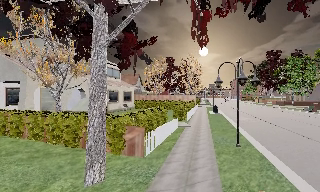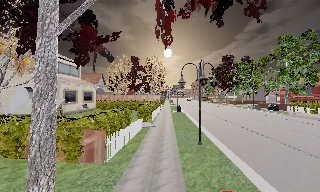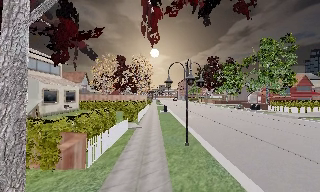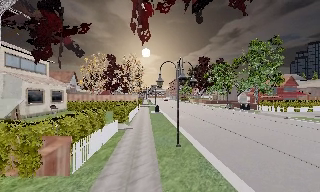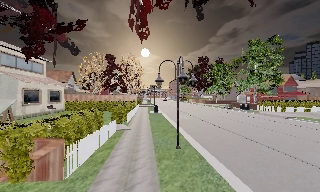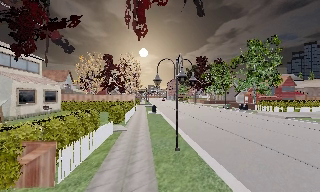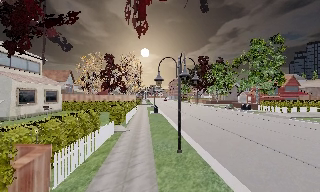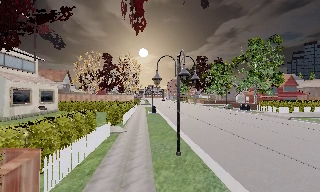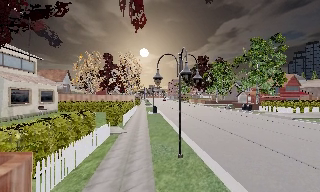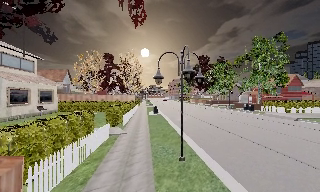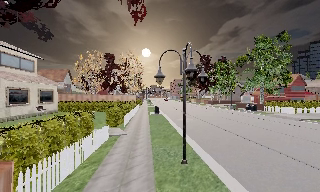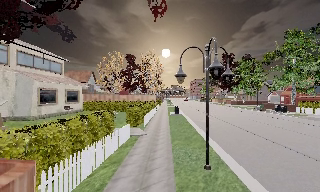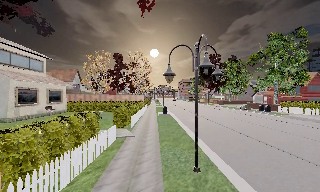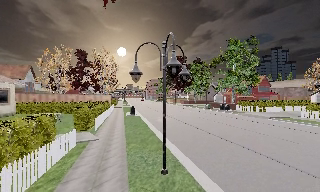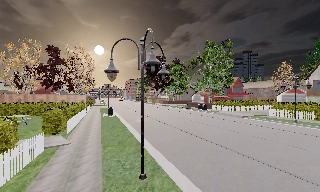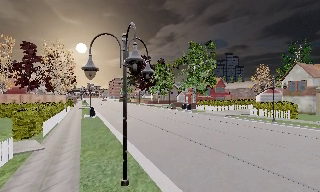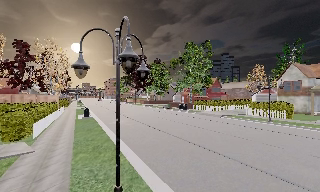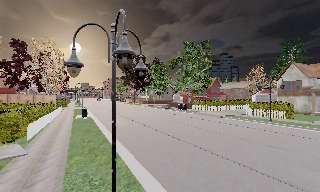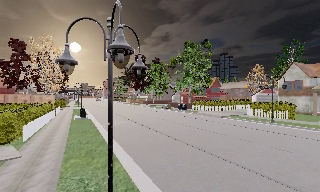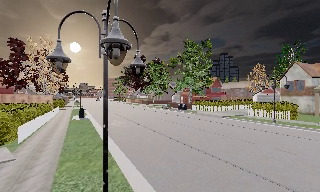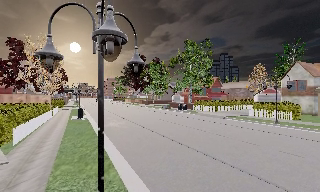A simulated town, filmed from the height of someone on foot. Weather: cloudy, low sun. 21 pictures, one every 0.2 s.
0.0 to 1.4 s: The camera pans to its right, which is clockwise from overhead, by about 20 degrees. It travels forward, about 2 m, so what stands in front looms larger.
1.4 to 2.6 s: The camera travels forward, about 2 m, so what stands in front looms larger.
2.6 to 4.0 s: The camera swings to its right by about 15 degrees, and the scene slides to the left. It travels forward, about 2 m, so what stands in front looms larger.
The film runs forward here.
